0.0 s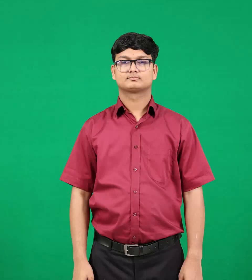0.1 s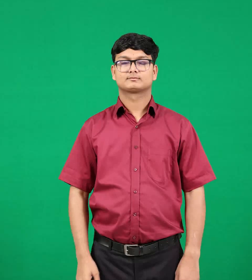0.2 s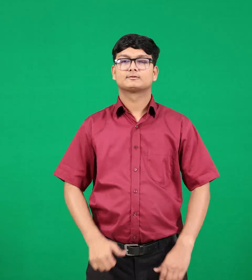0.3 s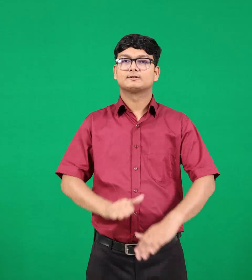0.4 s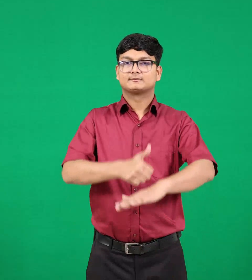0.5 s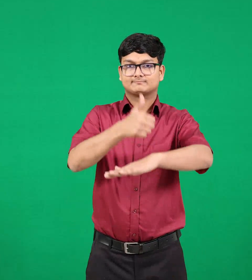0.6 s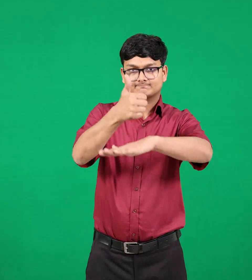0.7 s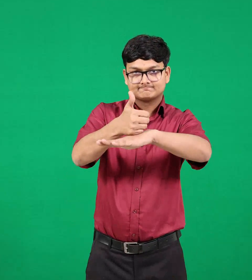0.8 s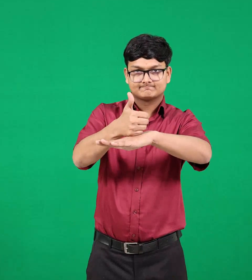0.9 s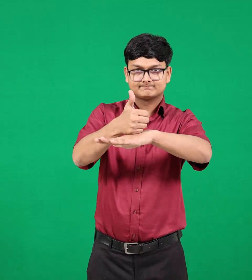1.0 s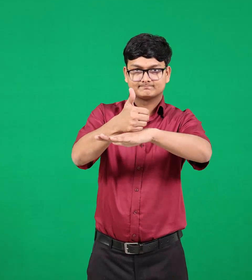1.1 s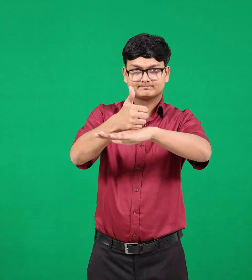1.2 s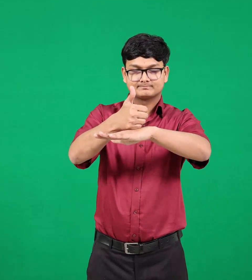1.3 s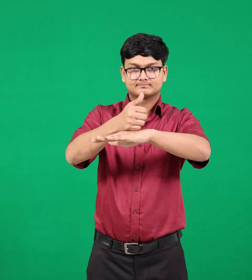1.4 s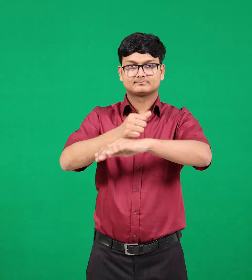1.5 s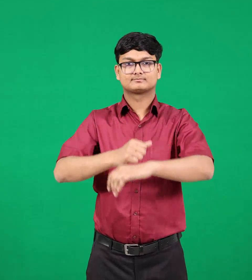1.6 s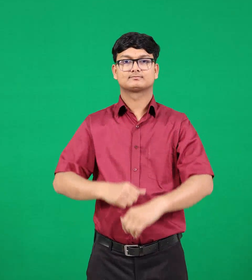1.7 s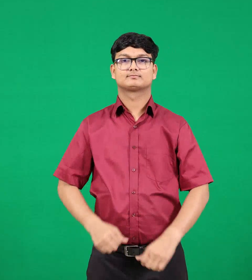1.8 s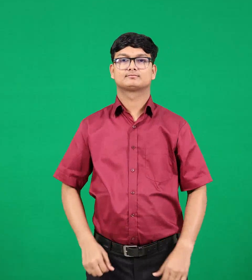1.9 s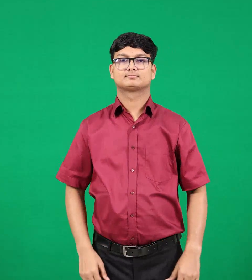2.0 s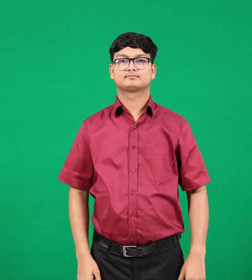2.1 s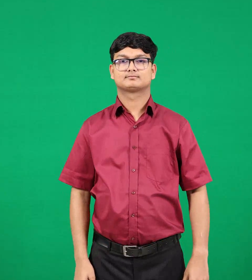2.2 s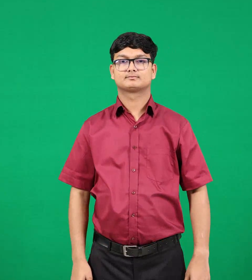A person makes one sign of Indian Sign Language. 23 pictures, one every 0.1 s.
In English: foundation
